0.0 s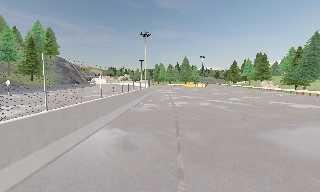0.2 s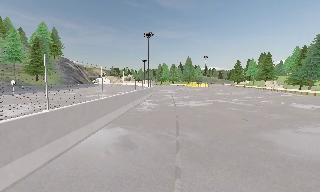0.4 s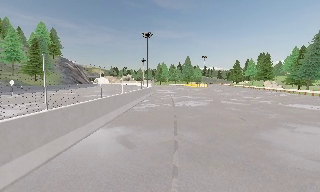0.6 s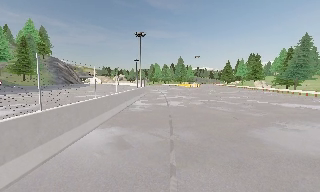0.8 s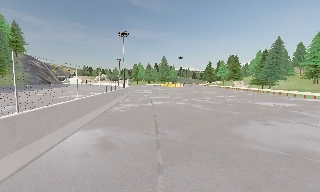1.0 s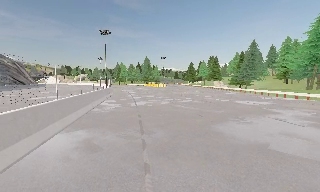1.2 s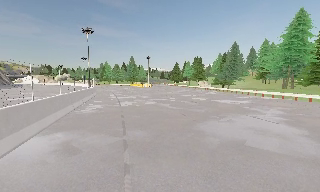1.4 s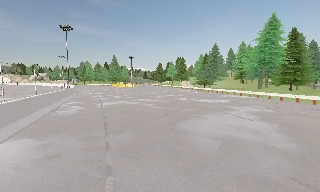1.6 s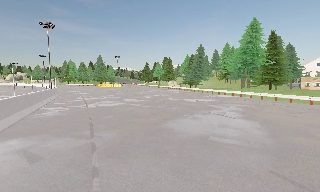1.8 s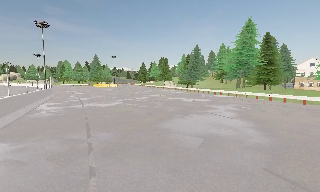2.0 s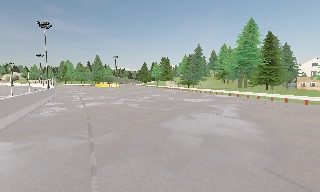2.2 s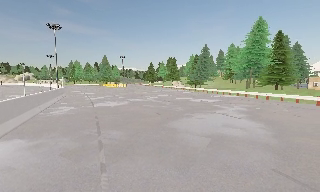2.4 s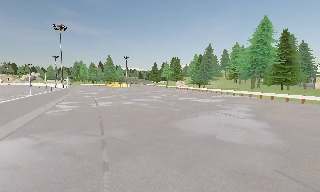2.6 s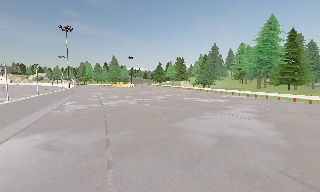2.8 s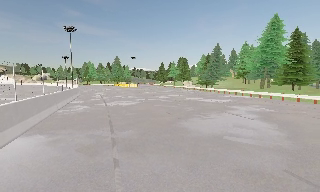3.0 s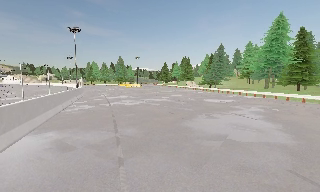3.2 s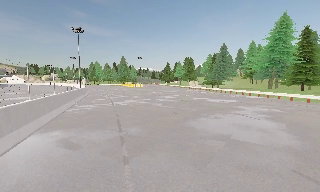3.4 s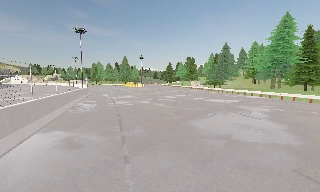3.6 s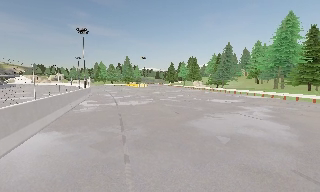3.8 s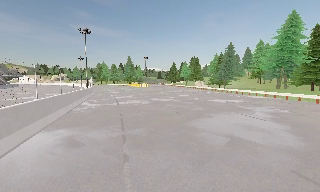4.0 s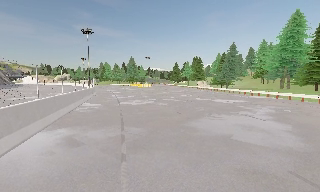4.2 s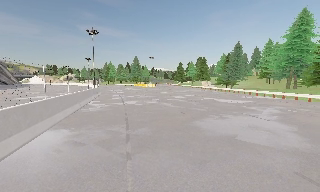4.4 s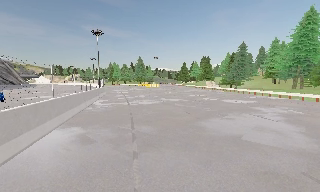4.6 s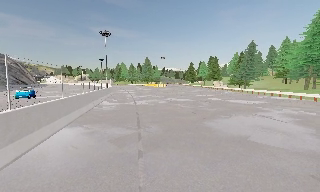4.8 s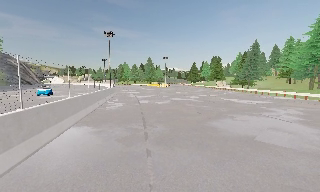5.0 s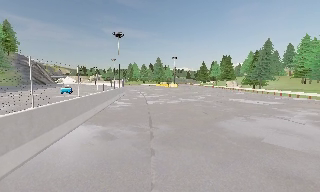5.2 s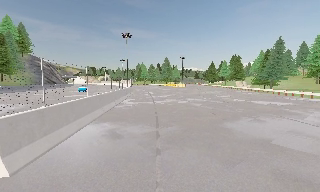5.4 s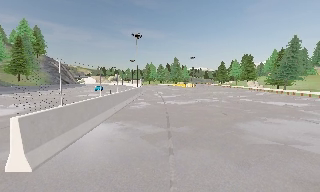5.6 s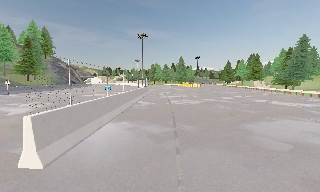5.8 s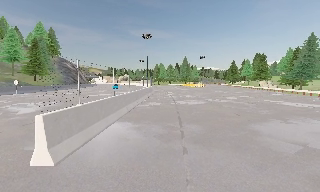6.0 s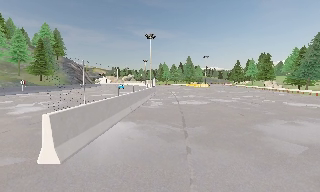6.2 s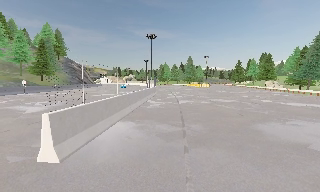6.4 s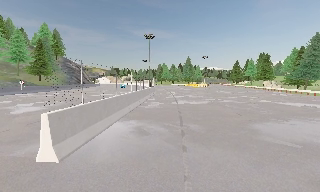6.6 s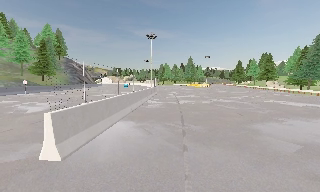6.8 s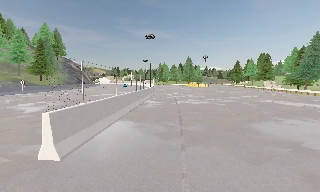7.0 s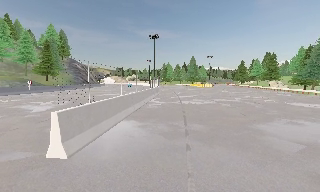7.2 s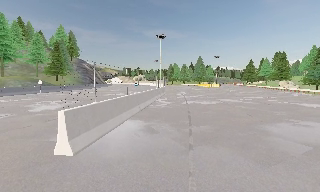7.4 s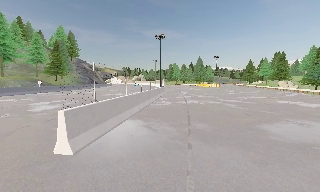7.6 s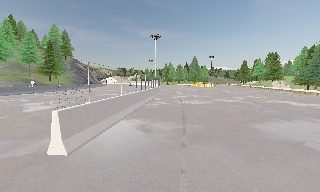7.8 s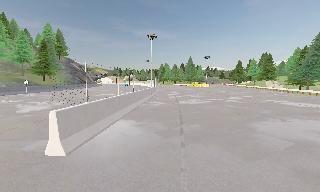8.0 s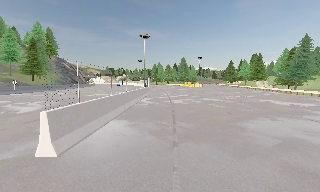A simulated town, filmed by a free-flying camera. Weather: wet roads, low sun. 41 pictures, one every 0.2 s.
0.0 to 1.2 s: The camera swings to its right by about 20 degrees, and the scene slides to the left.
1.2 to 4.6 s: The camera travels backward, about 0.5 m, so what stands in front gets smaller.
4.6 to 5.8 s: The camera swings to its left by about 15 degrees, and the scene slides to the right.
5.8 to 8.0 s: The camera shifts only a little, or ends up much as it began.
The film runs backward here.
